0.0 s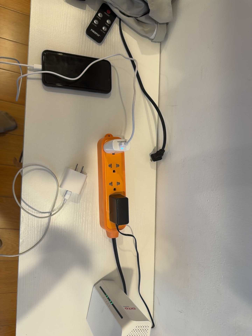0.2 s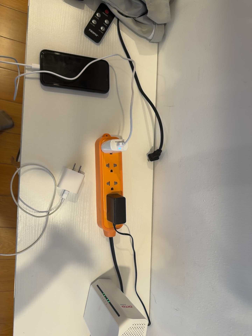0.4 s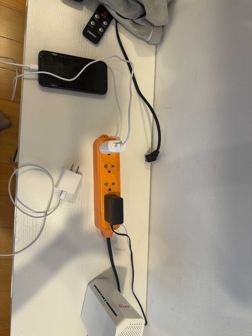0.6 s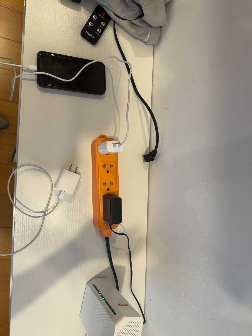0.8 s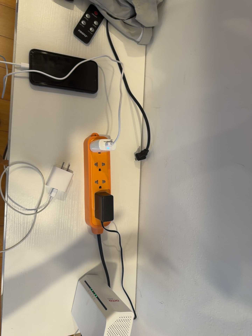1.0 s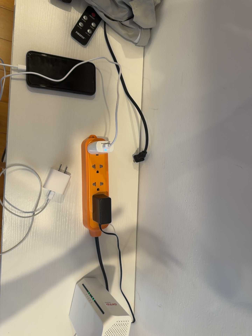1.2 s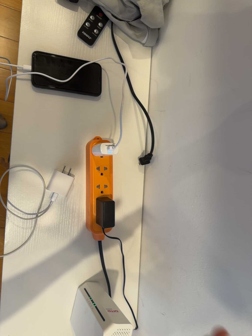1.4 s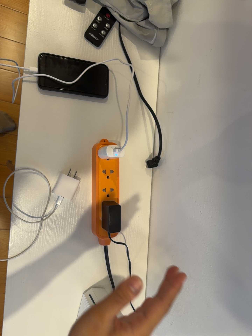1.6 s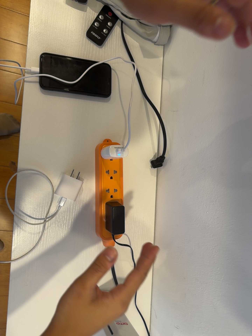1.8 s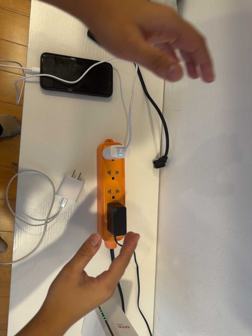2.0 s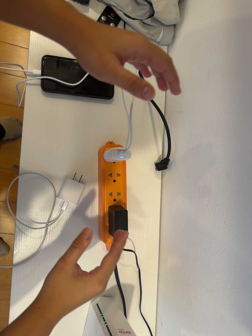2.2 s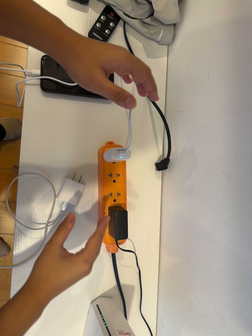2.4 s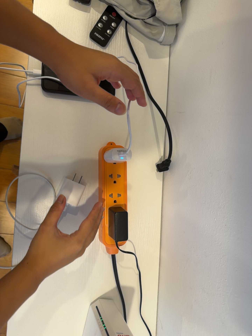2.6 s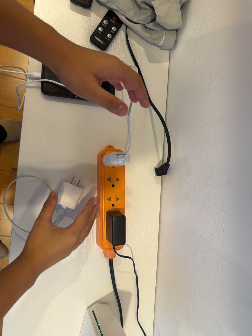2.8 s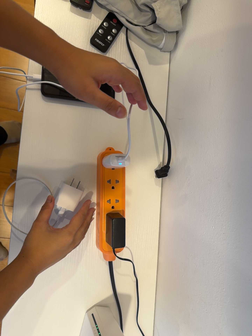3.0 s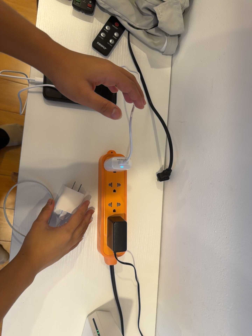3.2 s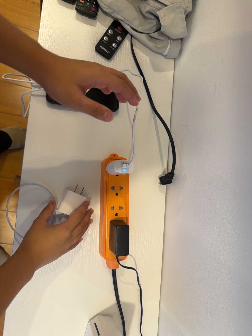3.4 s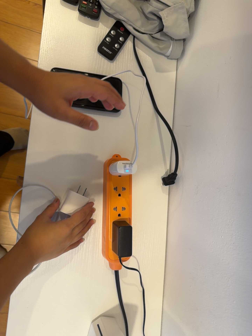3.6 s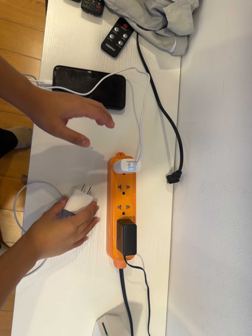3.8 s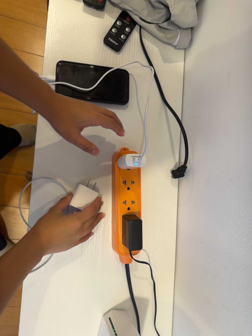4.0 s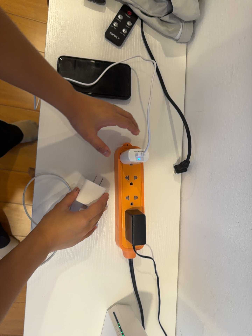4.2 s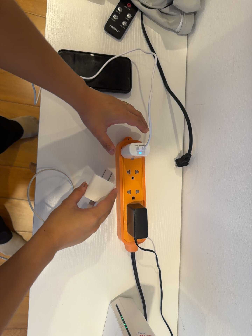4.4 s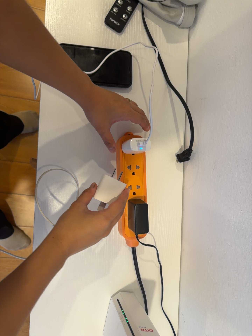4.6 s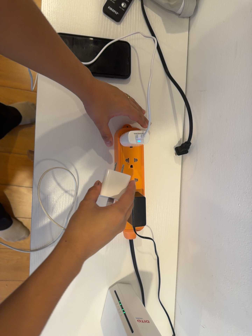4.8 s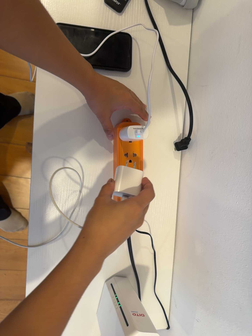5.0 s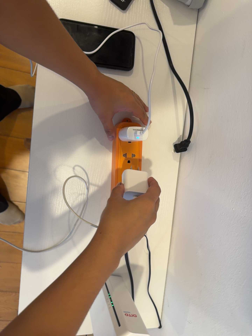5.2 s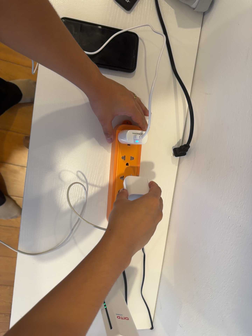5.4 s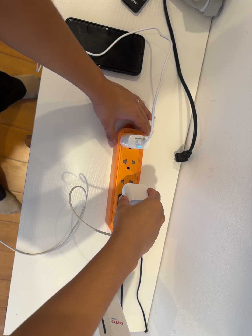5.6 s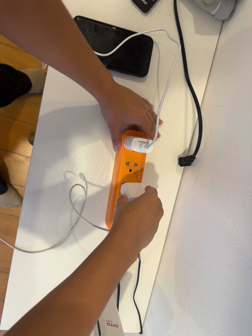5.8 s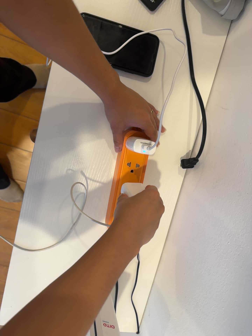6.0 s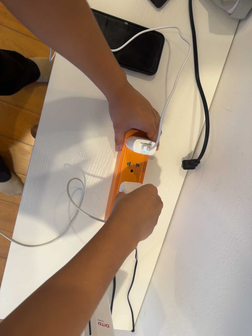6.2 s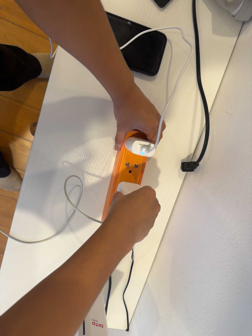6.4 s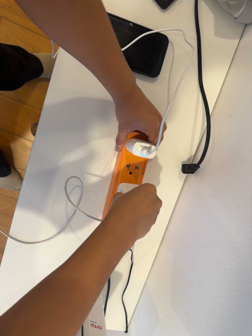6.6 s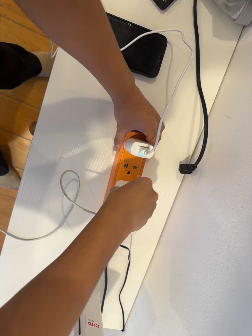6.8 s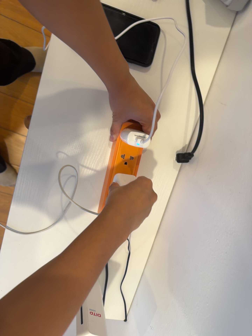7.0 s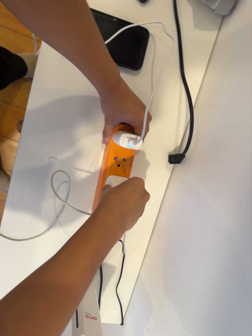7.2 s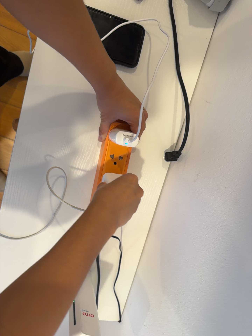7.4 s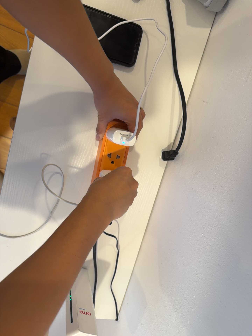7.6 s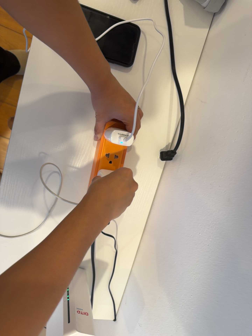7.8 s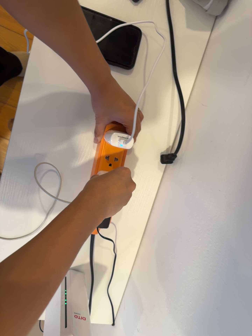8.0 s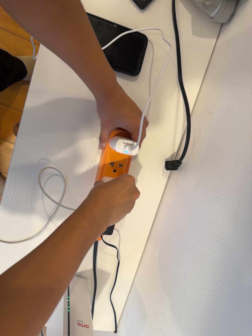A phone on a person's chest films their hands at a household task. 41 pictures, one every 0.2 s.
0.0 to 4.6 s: The camera travels forward, about 6 cm, so what stands in front looms larger.
4.6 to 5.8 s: The camera travels toward the top of its view, about 6 cm. It rolls about its line of sight by about 10 degrees, and the scene rotates clockwise.
5.8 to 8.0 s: The camera shifts only a little, or ends up much as it began.
The film runs forward here.
